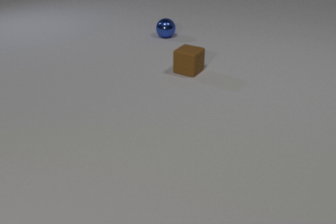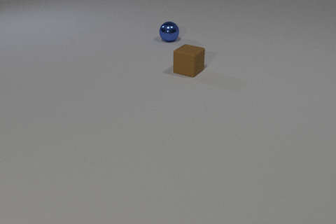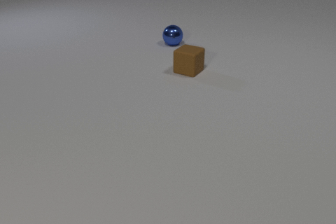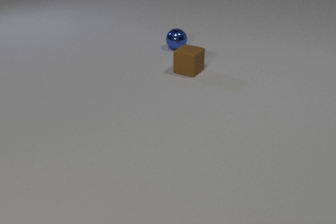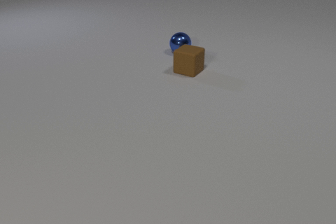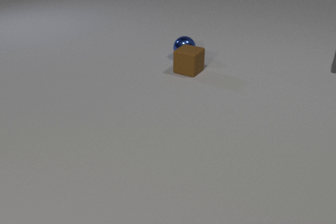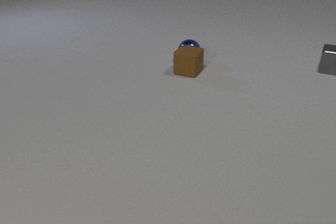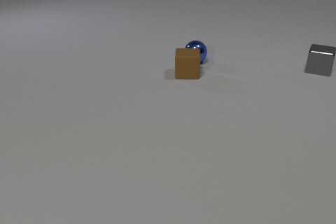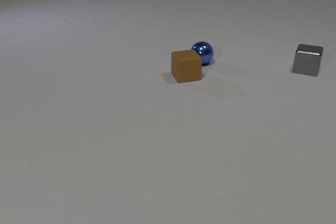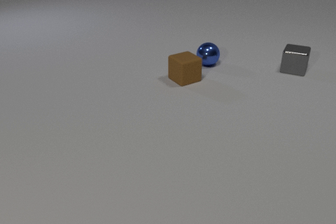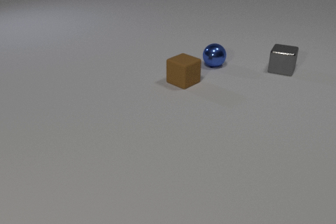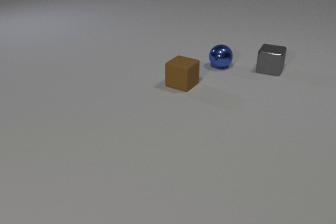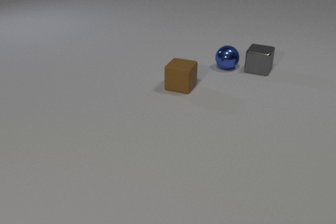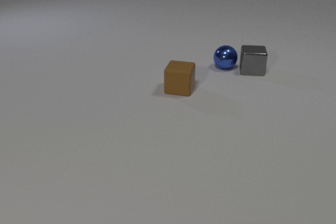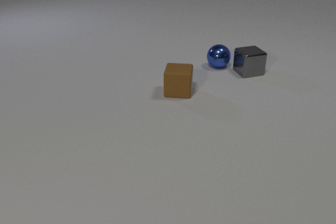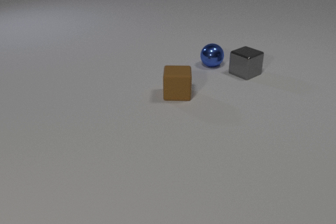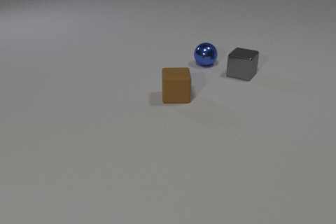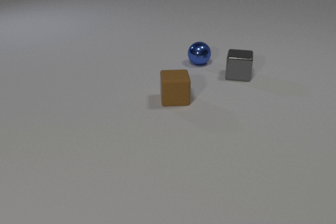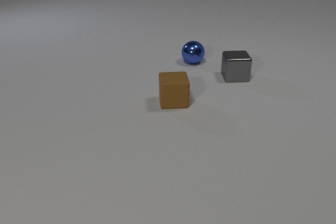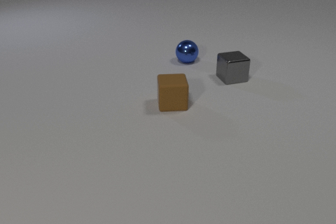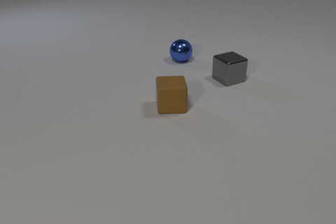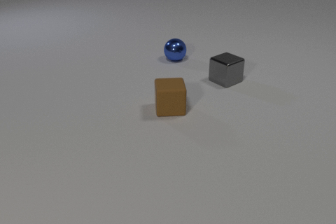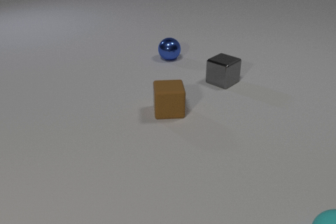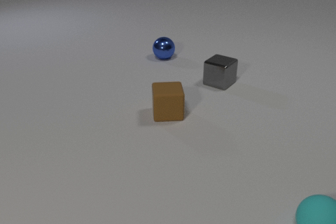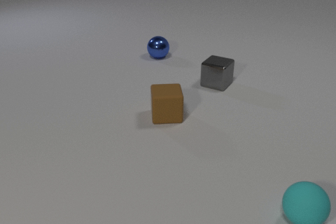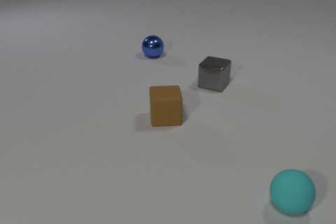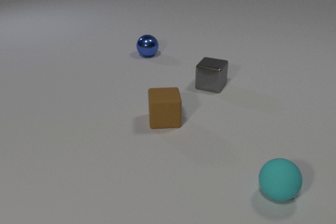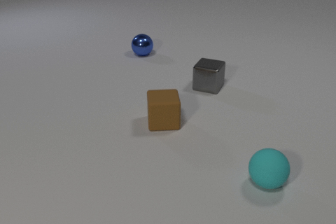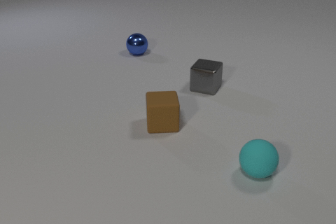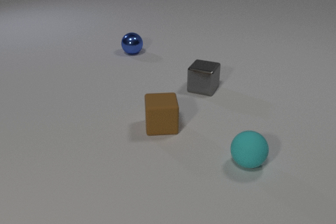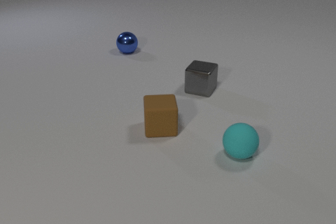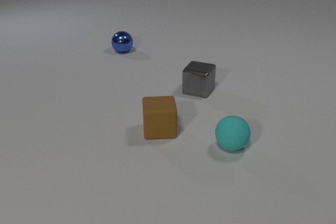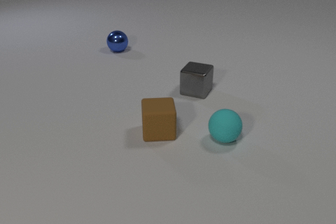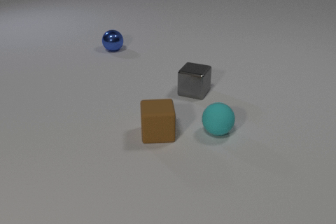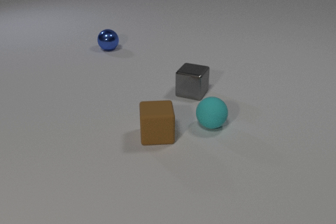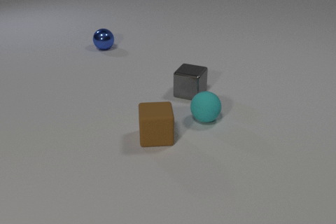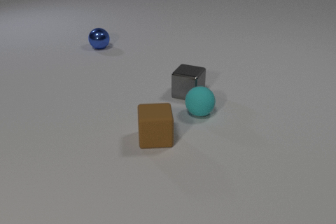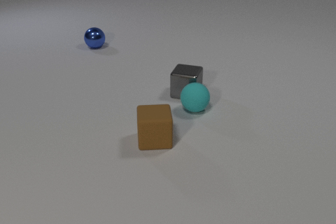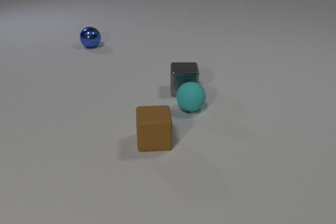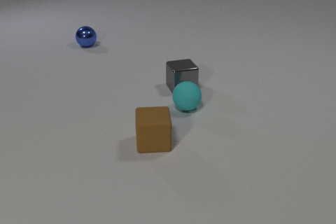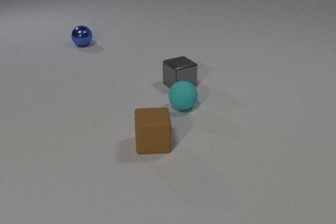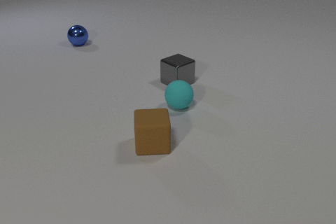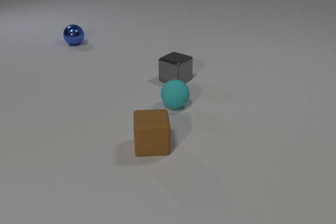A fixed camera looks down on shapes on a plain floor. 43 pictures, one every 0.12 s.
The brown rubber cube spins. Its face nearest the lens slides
to the right.
The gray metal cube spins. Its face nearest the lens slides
to the right.
0.00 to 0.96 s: The blue metal sphere rolls toward the camera and to the right. The brown rubber cube slides toward the camera, spins so that its near face slides to the right, counterclockwise seen from above. The gray metal cube comes in at the right edge, slides to the left and toward the camera. The blue metal sphere and the brown rubber cube collide.
0.96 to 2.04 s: The blue metal sphere moves, and ends about where it began. The brown rubber cube slides toward the camera, spins counterclockwise seen from above by about 75 degrees, its near face sliding to the right. The gray metal cube slides to the left and toward the camera, spins counterclockwise seen from above by about 105 degrees, its near face sliding to the right. The blue metal sphere and the gray metal cube collide.
2.04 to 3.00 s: The blue metal sphere rolls to the left. The brown rubber cube slides toward the camera. The gray metal cube slides toward the camera and to the left, spins counterclockwise seen from above by about 75 degrees, its near face sliding to the right. The cyan rubber sphere comes in at the bottom edge, rolls to the left and away from the camera.
3.00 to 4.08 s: The blue metal sphere rolls to the left and away from the camera. The brown rubber cube slides toward the camera. The gray metal cube slides to the left and toward the camera. The cyan rubber sphere rolls away from the camera and to the left.
4.08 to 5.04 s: The blue metal sphere rolls to the left and away from the camera. The brown rubber cube slides toward the camera. The gray metal cube slides away from the camera and to the left, spins counterclockwise seen from above by about 75 degrees, its near face sliding to the right. The cyan rubber sphere rolls to the left and away from the camera. The gray metal cube and the cyan rubber sphere collide.
What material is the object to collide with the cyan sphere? metal.
How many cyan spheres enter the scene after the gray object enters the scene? 1.
What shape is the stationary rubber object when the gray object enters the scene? cube.
